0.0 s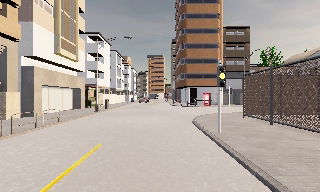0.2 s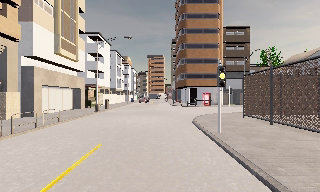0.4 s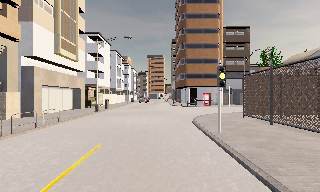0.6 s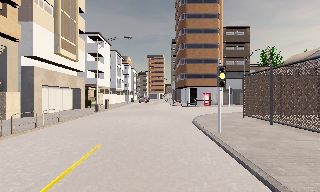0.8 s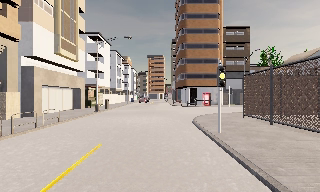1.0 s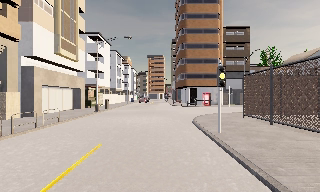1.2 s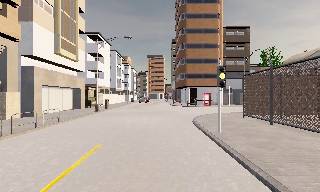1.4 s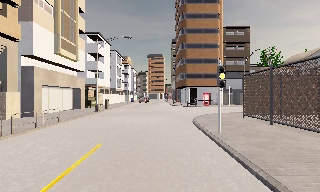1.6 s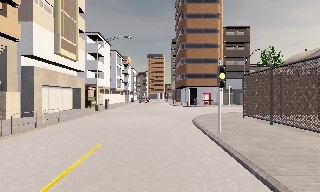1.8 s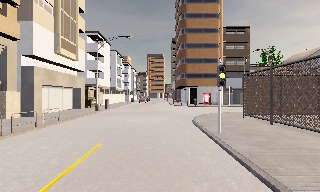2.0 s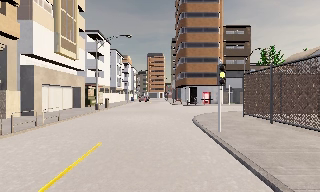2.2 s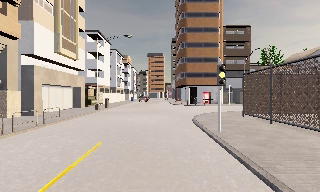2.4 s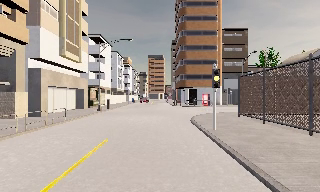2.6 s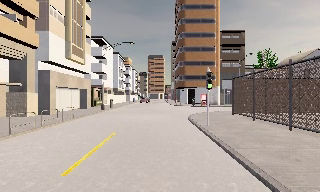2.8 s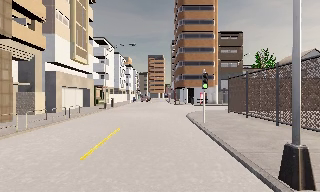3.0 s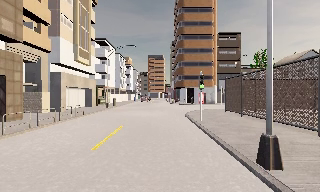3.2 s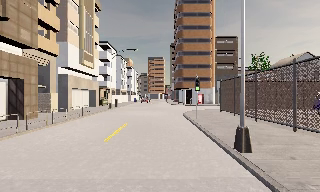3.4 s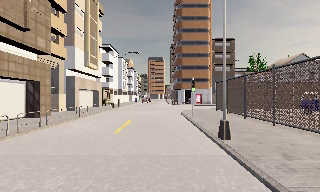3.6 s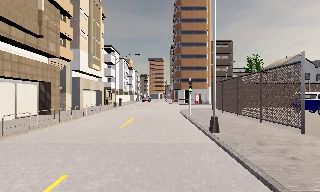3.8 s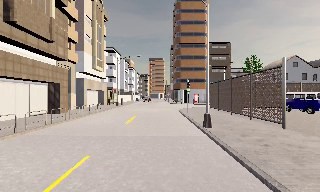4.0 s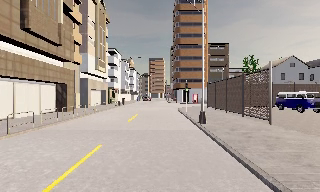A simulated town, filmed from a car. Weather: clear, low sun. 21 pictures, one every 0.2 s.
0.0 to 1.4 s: The camera keeps its place and its aim.
1.4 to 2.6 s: The camera travels backward, about 1.5 m, so what stands in front gets smaller. It gains speed.
2.6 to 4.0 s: The camera travels backward, about 7 m, so what stands in front gets smaller.
The film runs backward here.
